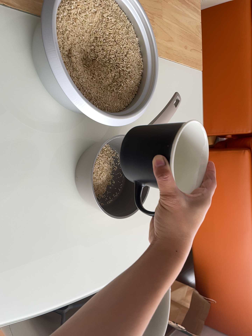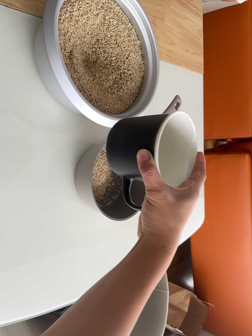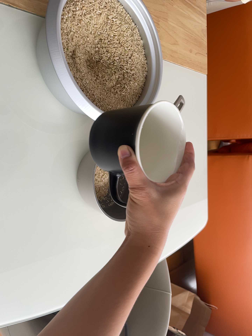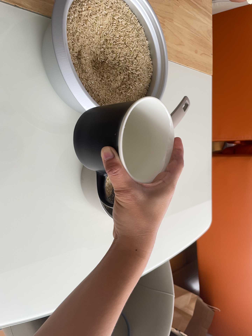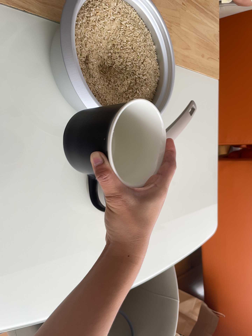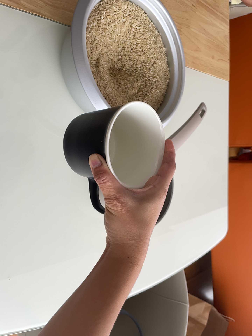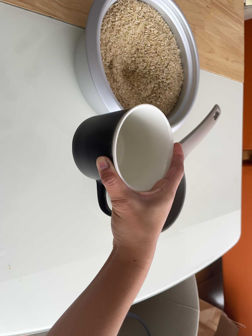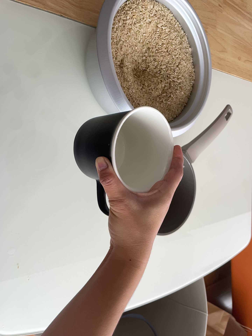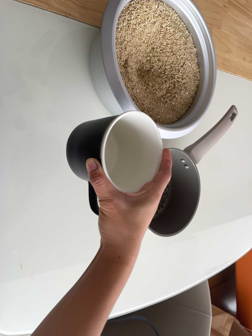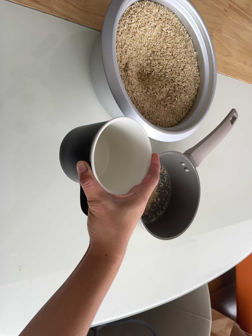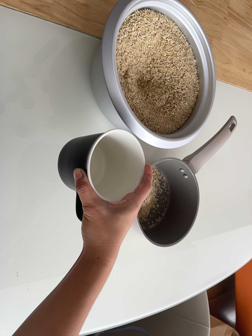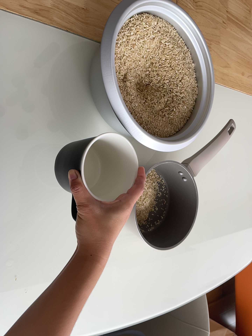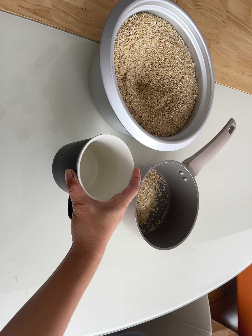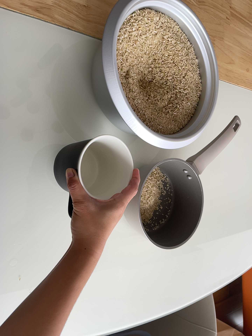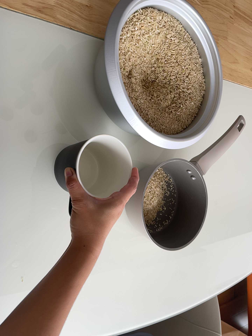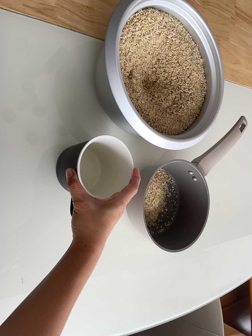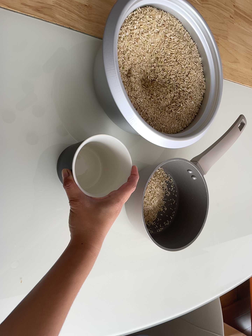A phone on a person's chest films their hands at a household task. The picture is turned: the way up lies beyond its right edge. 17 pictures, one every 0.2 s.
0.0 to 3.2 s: The camera pans to its left by about 10 degrees.
The film runs forward here.
